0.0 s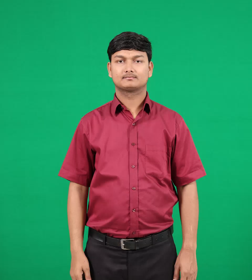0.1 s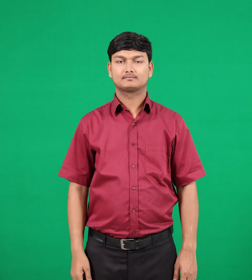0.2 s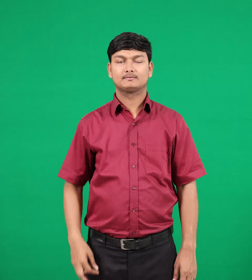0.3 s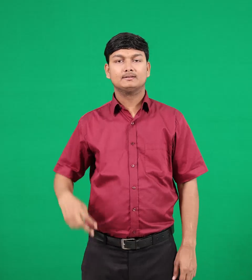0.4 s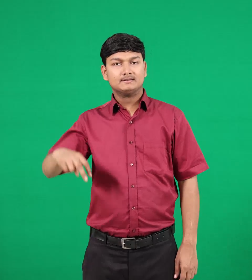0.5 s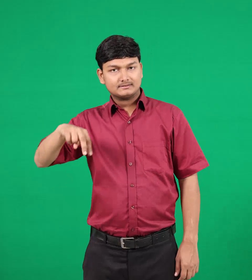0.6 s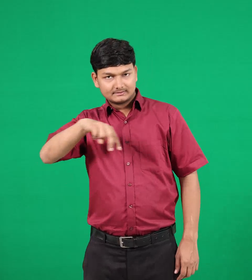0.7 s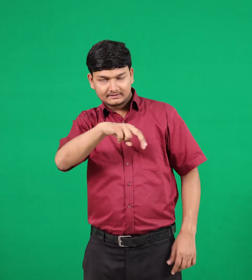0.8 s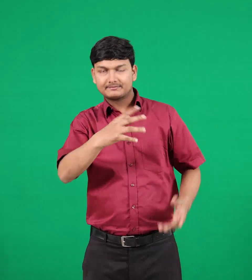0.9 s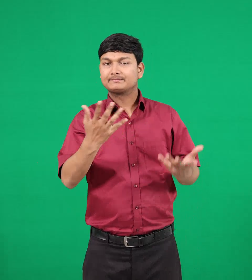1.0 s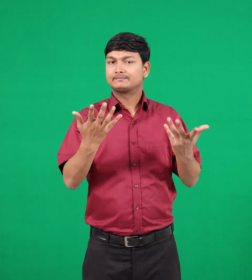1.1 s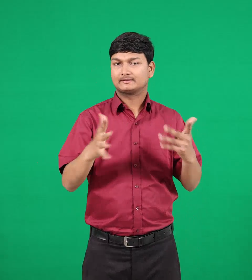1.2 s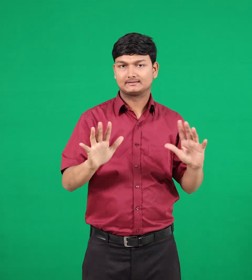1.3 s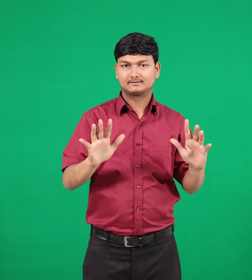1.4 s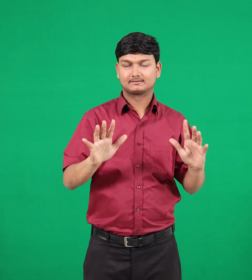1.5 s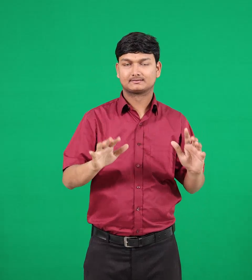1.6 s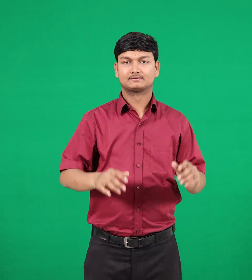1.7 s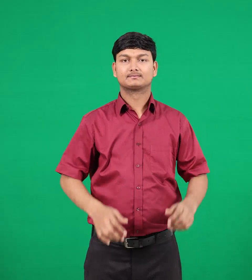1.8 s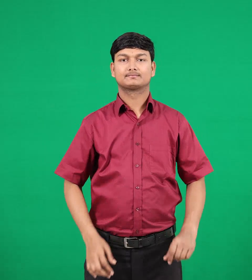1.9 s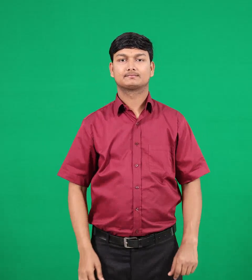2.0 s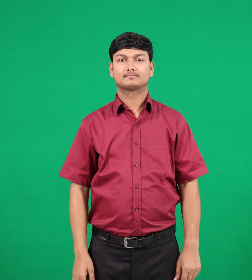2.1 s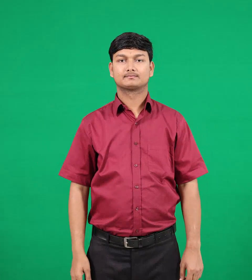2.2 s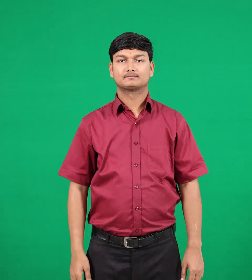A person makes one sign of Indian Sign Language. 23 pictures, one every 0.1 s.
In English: walked
